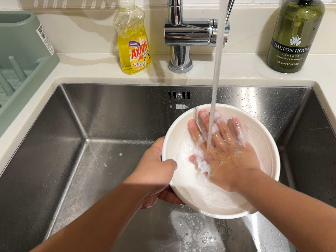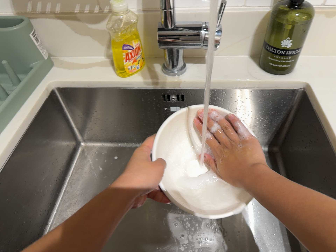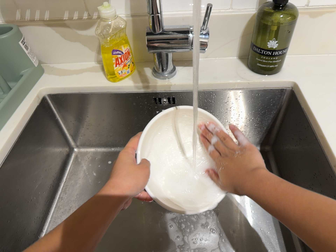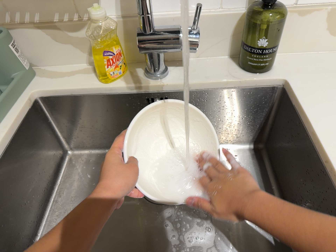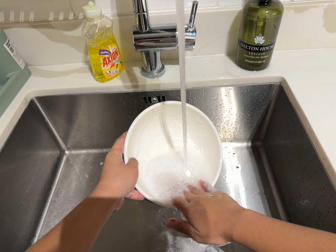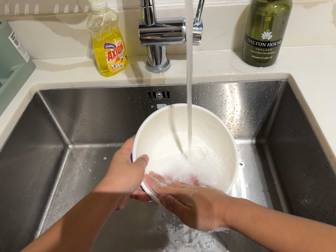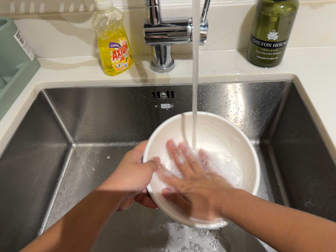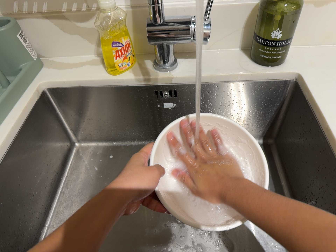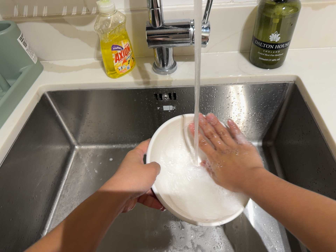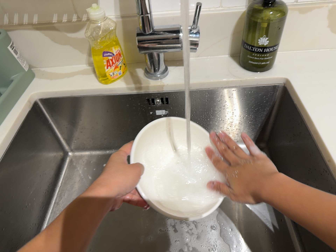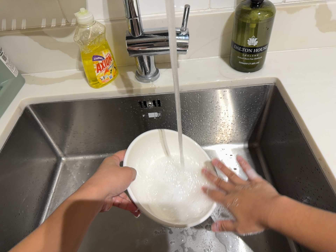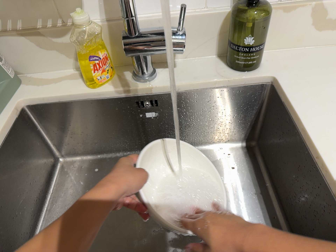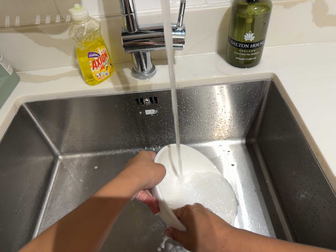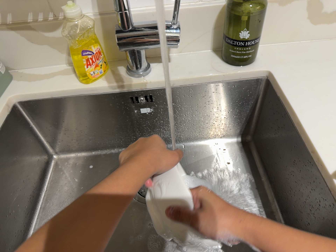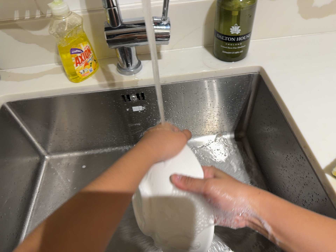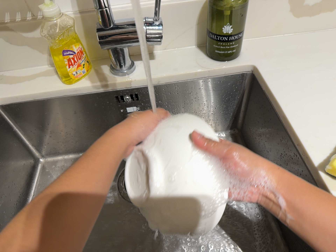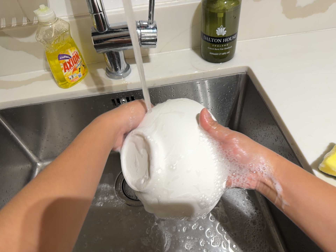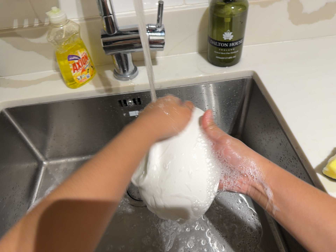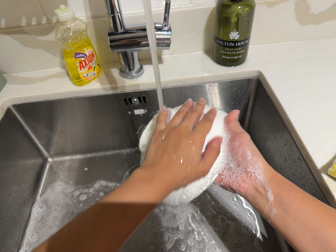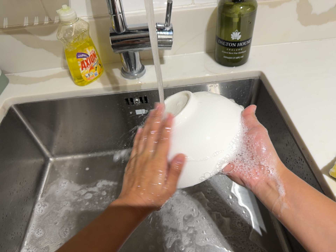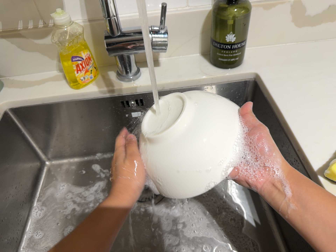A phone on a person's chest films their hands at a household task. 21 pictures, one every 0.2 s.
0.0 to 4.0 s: The camera rolls about its line of sight by about 10 degrees, and the scene rotates counterclockwise.
The film runs forward here.
